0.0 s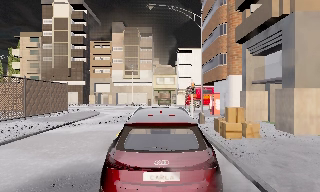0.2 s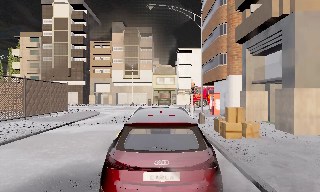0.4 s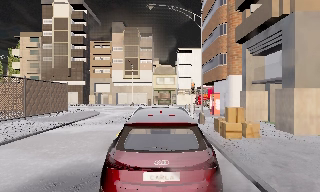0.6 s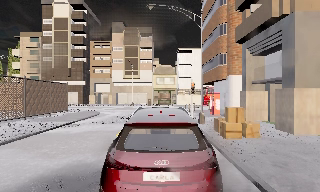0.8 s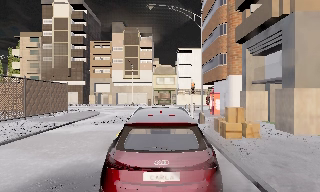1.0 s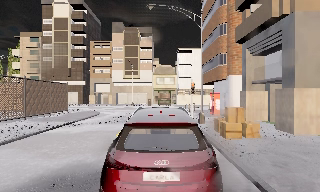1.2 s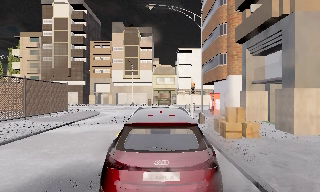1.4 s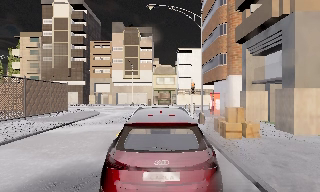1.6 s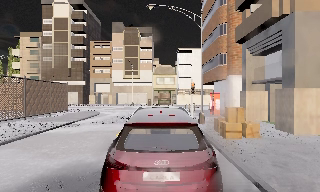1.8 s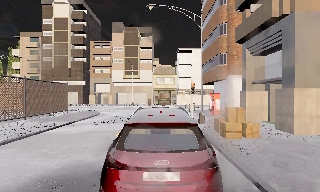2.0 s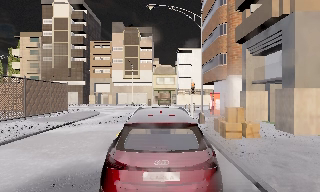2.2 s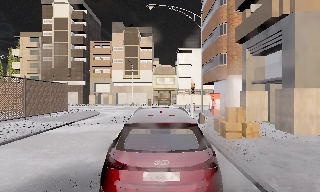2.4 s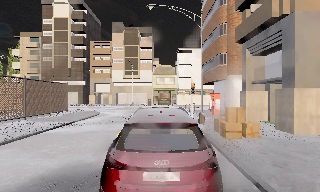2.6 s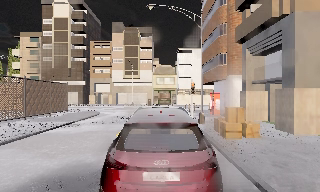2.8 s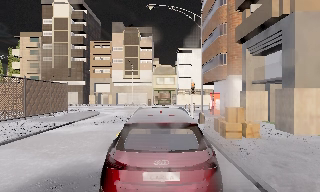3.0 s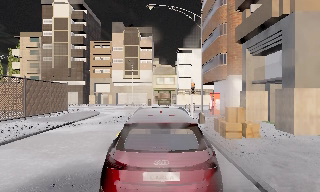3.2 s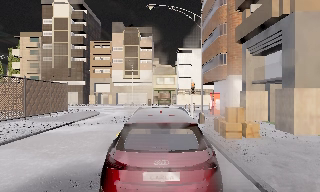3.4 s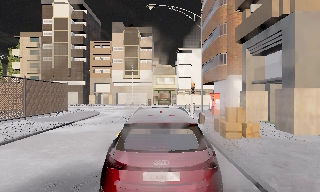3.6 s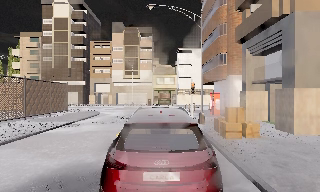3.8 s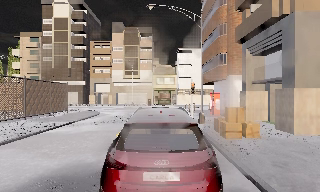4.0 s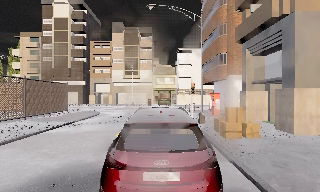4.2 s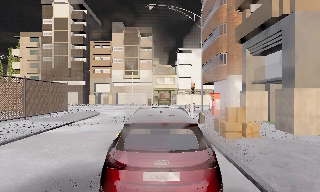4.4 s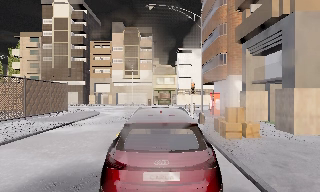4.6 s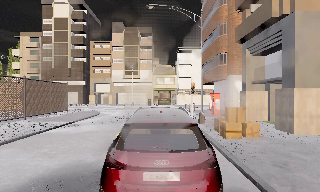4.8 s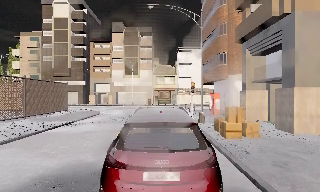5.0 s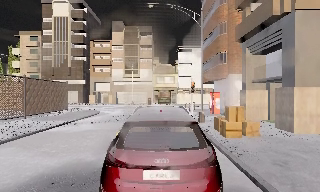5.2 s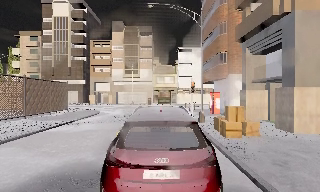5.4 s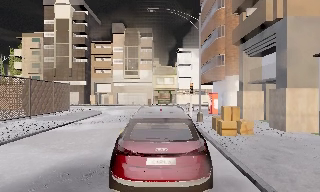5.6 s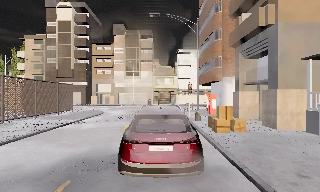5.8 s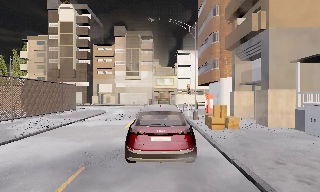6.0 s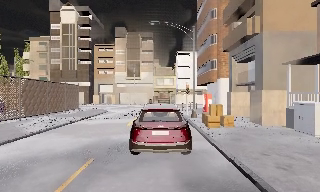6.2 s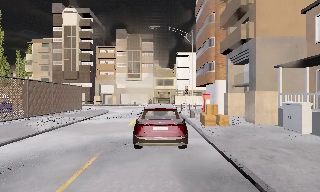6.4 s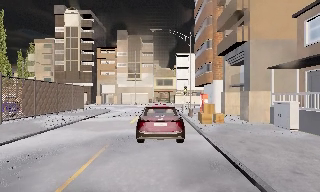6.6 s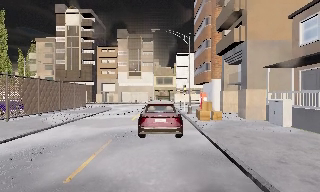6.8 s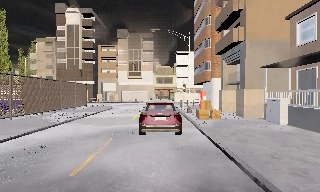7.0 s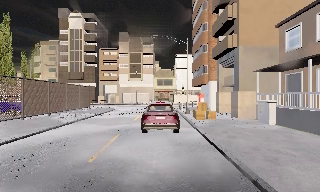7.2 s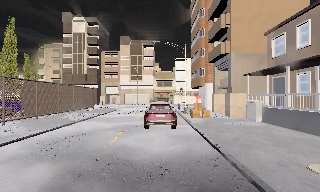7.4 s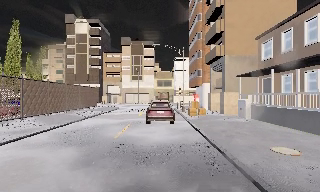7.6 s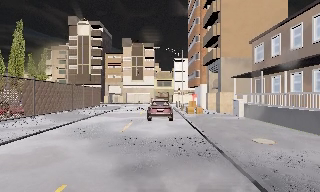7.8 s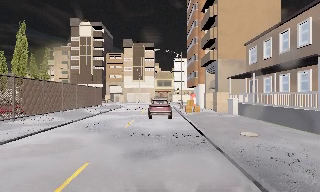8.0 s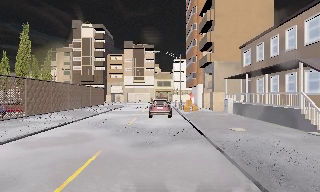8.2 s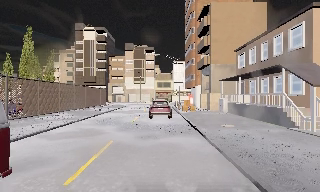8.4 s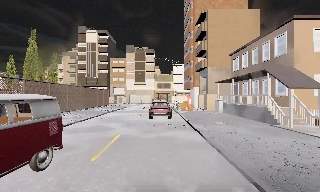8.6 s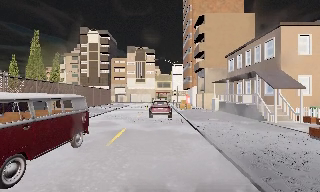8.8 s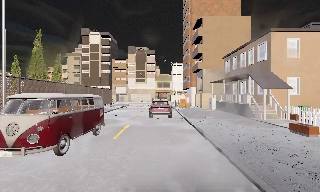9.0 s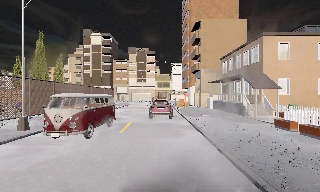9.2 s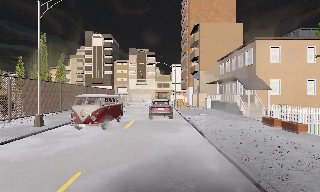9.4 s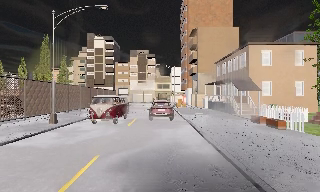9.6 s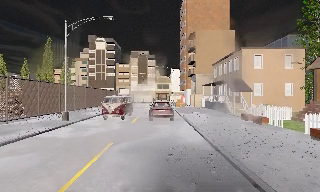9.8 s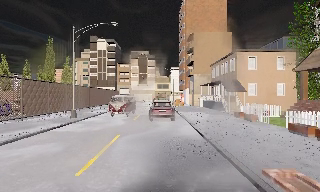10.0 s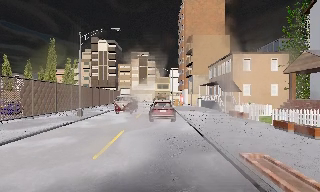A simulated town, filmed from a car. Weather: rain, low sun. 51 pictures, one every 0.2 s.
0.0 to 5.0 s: The camera keeps its place and its aim.
5.0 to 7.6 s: The camera travels backward, about 9 m, so what stands in front gets smaller. It gains speed.
7.6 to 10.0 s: The camera travels backward, about 14 m, so what stands in front gets smaller.
The film runs backward here.
